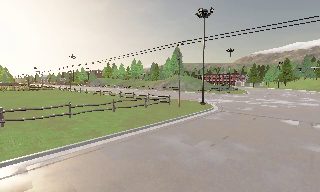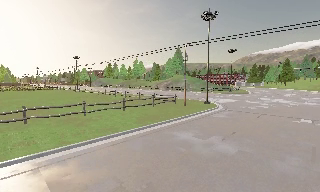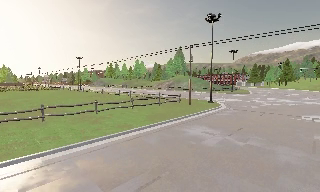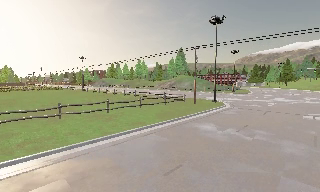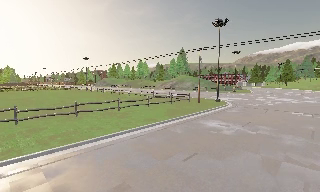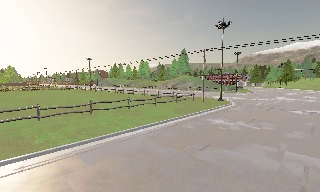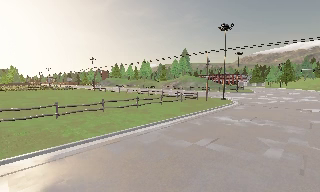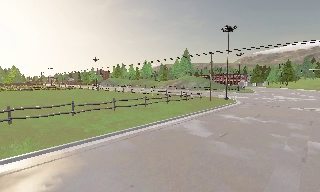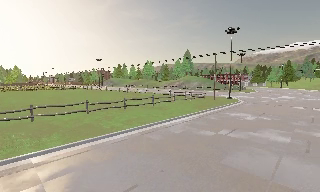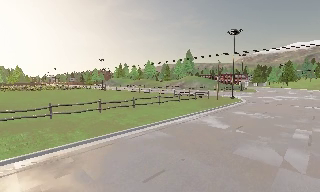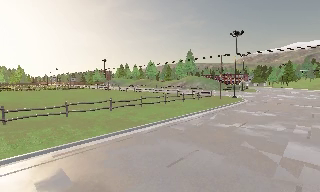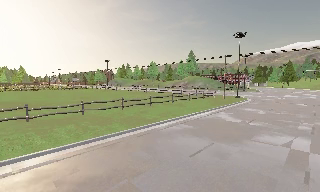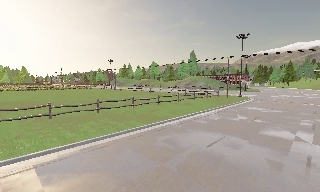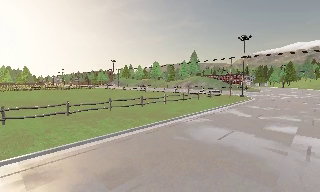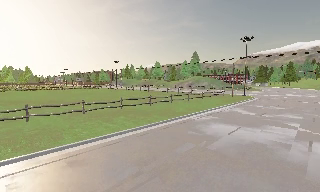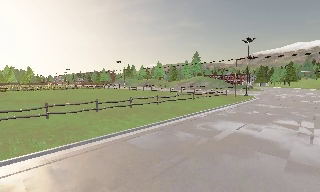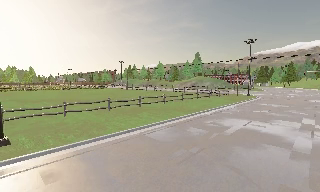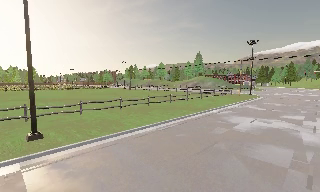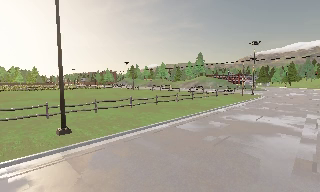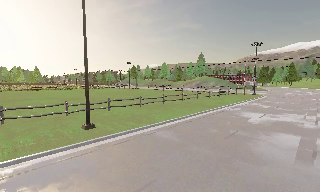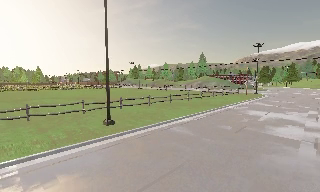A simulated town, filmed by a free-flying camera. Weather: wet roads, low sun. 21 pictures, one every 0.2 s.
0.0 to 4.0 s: The camera travels backward and to its left, about 25 m, so what stands in front gets smaller.
The film runs backward here.
